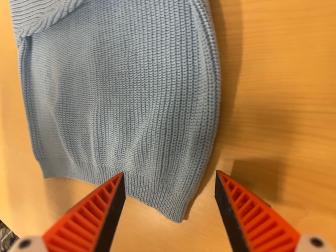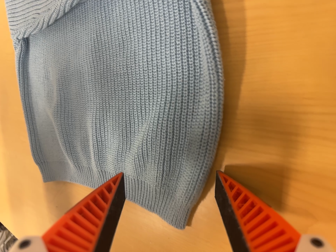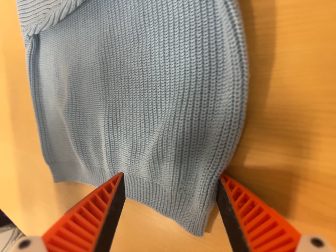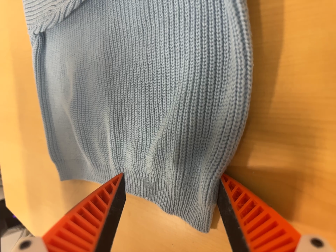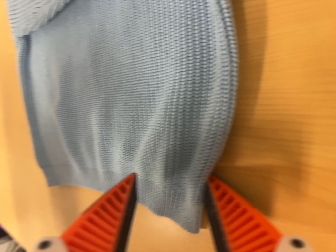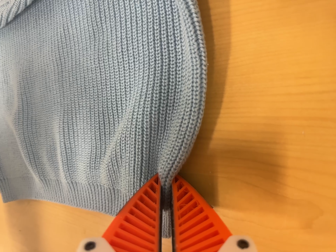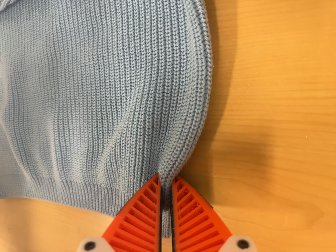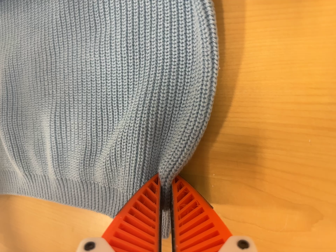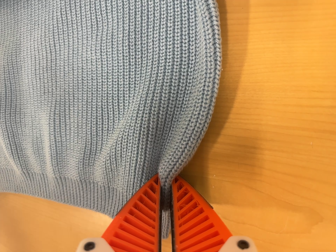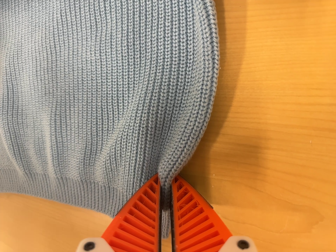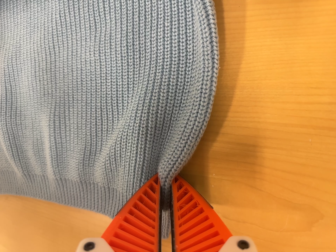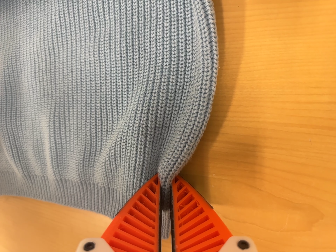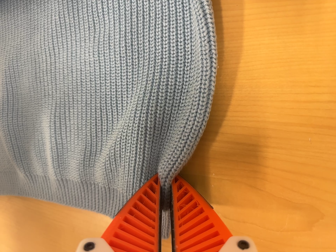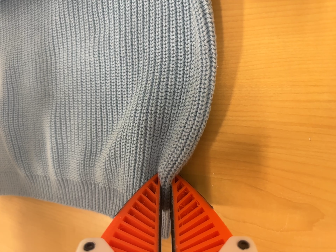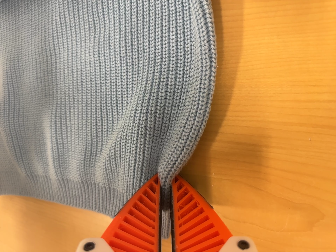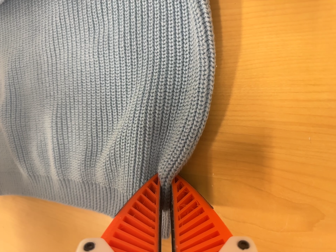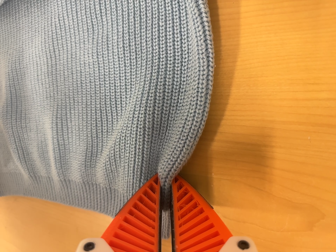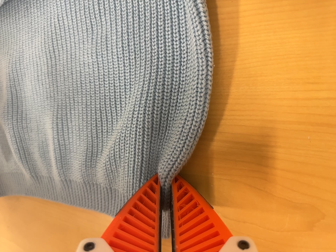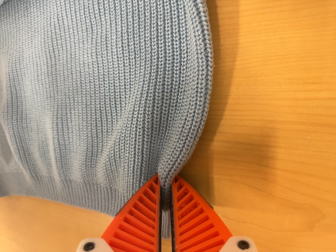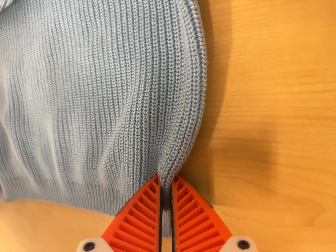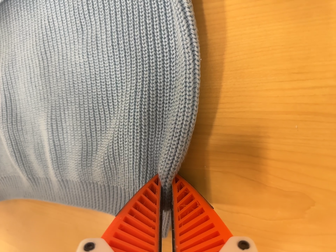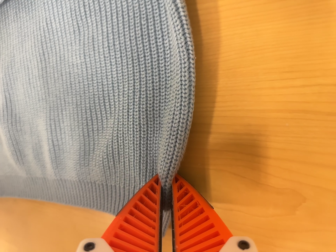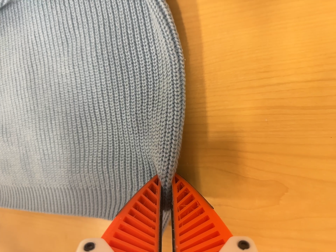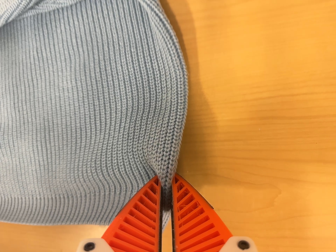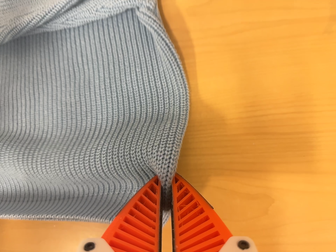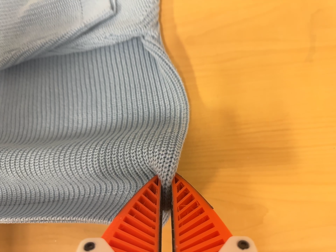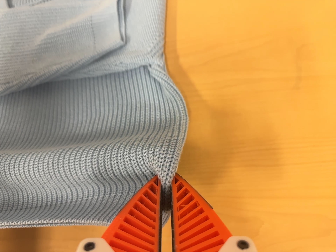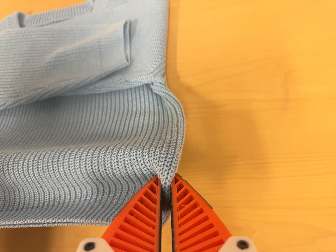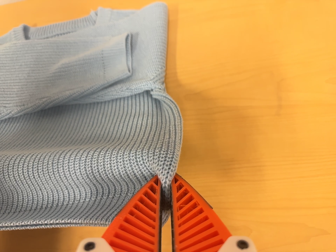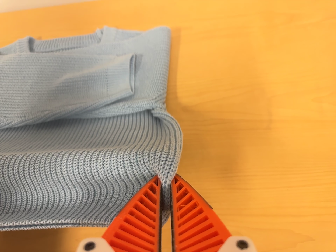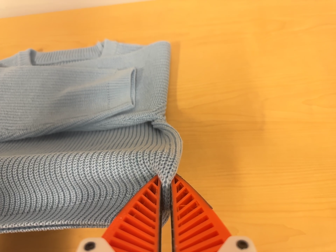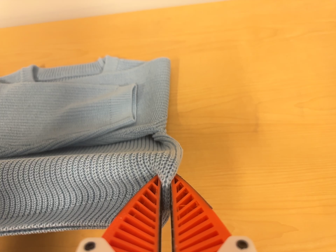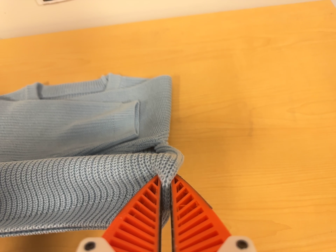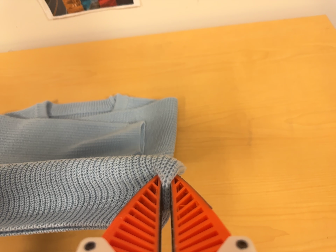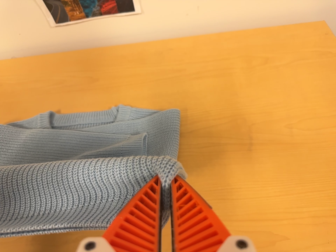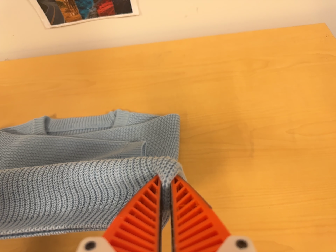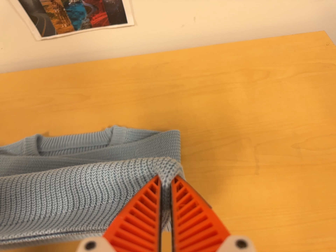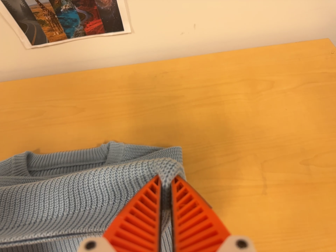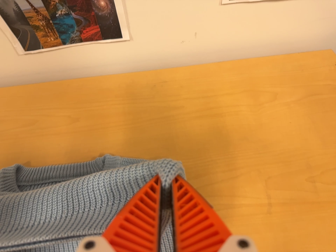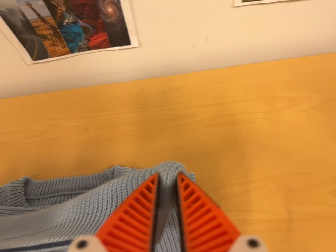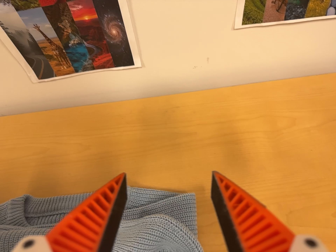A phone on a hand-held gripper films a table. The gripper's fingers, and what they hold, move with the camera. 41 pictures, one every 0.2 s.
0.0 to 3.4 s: The camera shifts only a little, or ends up much as it began.
3.4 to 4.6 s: The camera's aim tips toward the top of its view by about 10 degrees, and the scene shifts downward.
4.6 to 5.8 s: The camera pans to its right by about 15 degrees. It travels backward and to its left, about 16 cm, so what stands in front gets smaller. Its aim tips toward the top of its view by about 25 degrees, and the scene shifts downward.
5.8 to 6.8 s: The camera travels backward, about 7 cm, so what stands in front gets smaller.
6.8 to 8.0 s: The camera travels forward and toward the top of its view, about 14 cm, so what stands in front looms larger.
The film runs forward here.
